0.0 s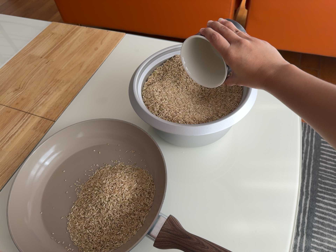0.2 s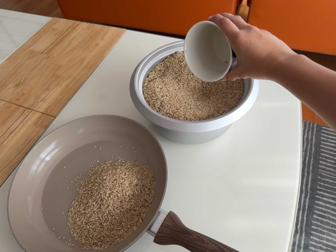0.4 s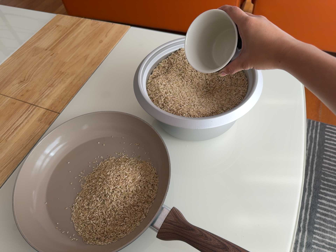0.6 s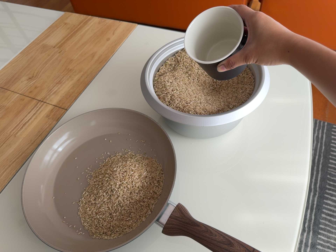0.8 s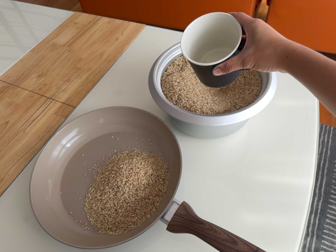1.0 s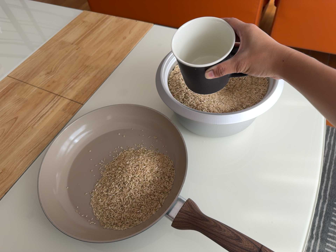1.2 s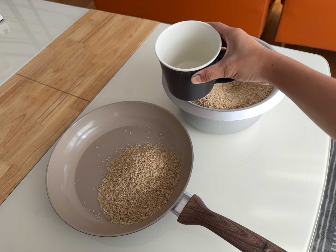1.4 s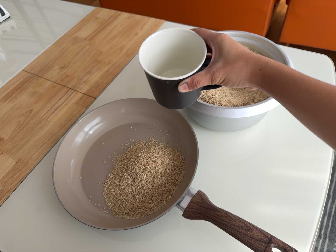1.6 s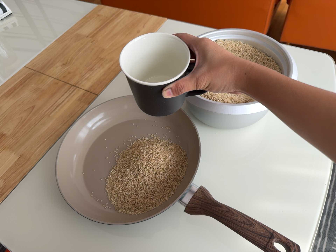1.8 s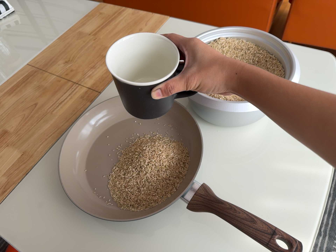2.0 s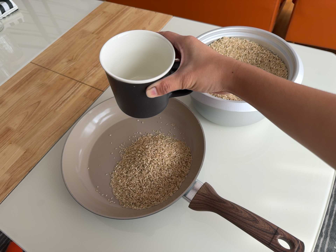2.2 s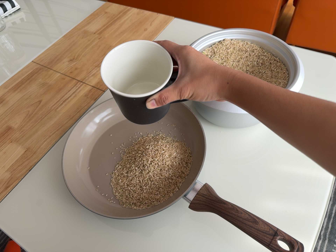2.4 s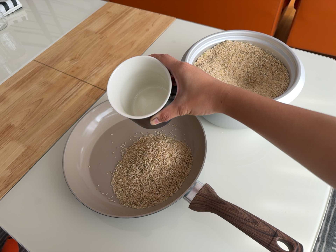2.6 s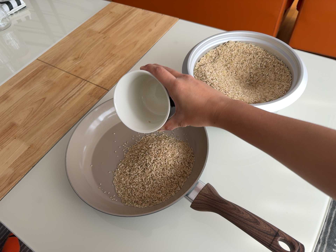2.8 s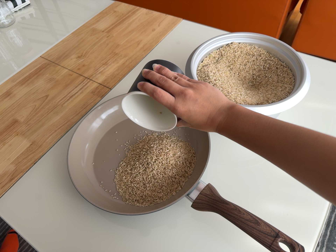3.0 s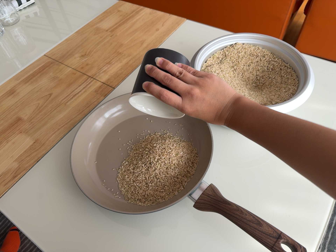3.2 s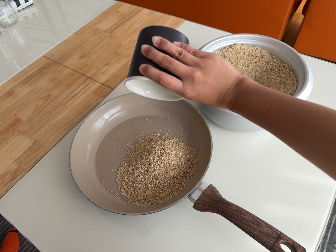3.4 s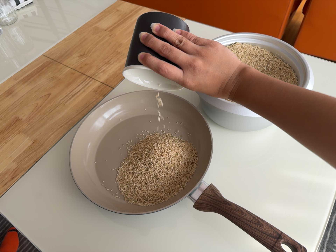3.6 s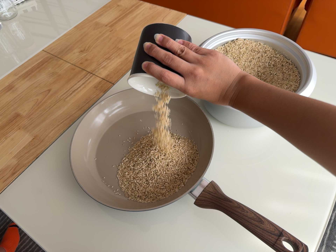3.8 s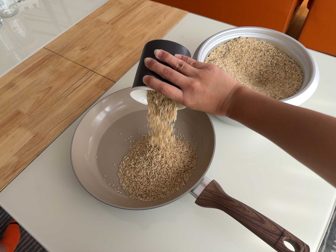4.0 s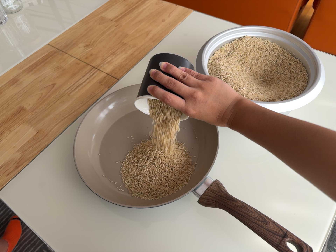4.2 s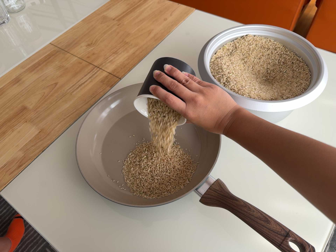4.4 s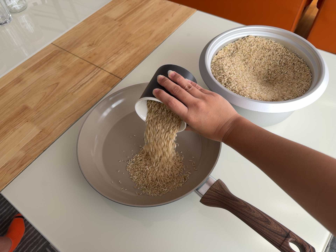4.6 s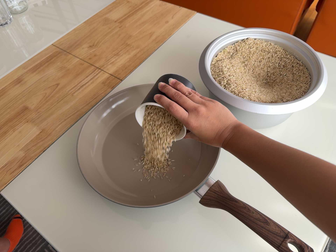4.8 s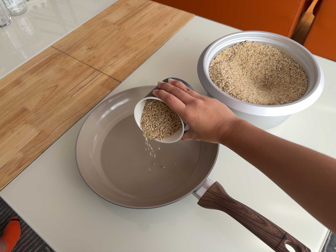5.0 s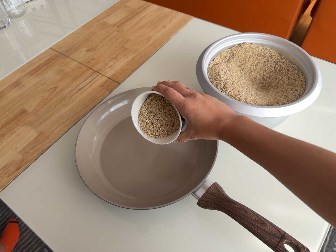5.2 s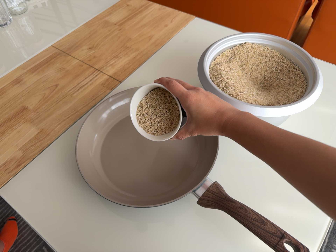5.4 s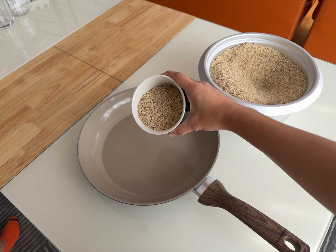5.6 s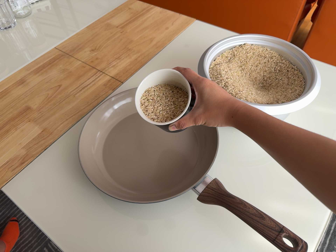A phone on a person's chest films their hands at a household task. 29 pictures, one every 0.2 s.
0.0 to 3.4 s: The camera travels to its left, about 8 cm, so close, fixed things drift to the right. It rolls about its line of sight by about 10 degrees, and the scene rotates clockwise.
3.4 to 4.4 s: The camera keeps its place and its aim.
4.4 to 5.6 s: The camera shifts only a little, or ends up much as it began.
The film runs backward here.
